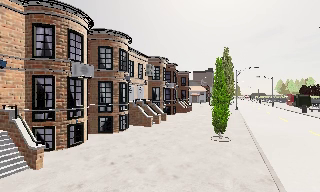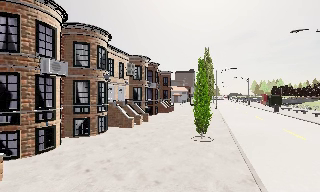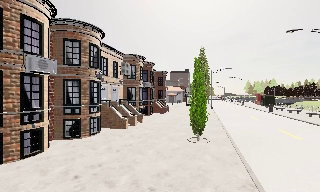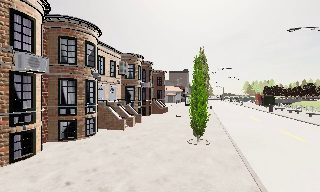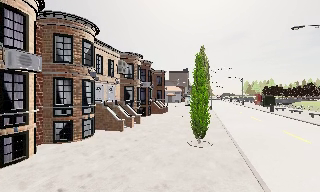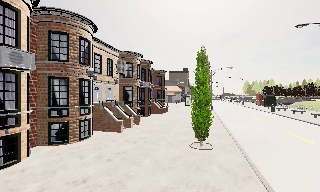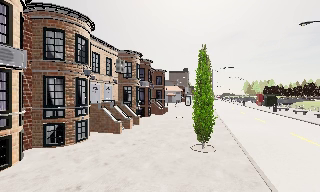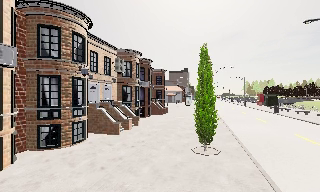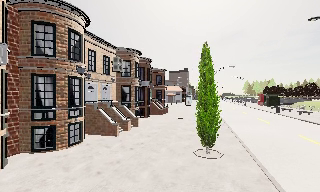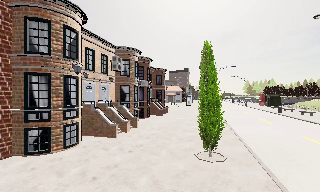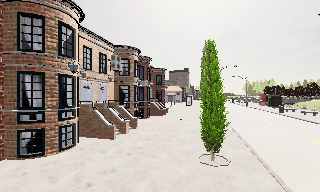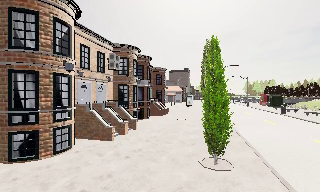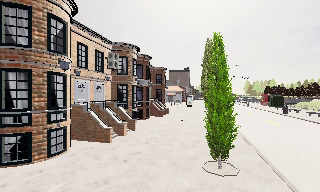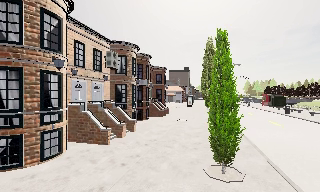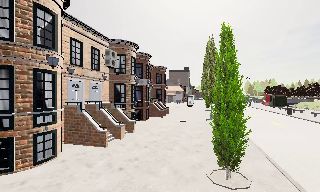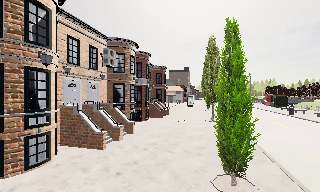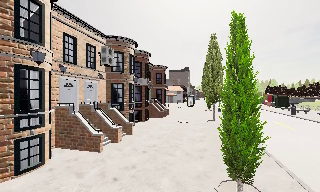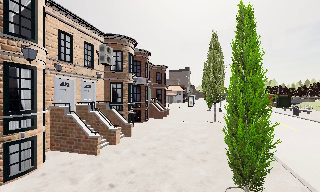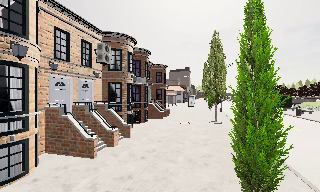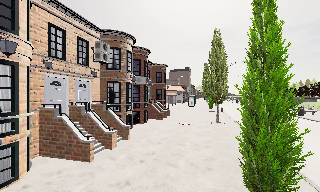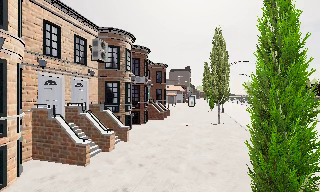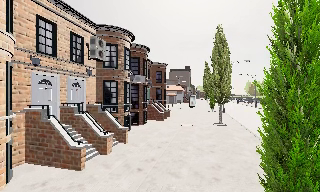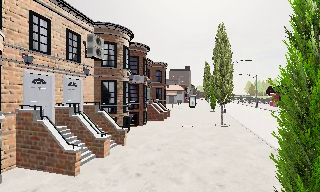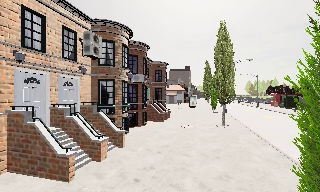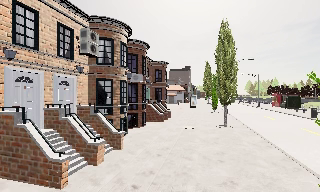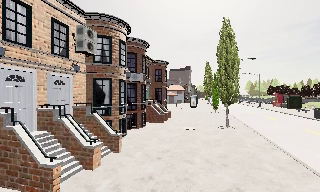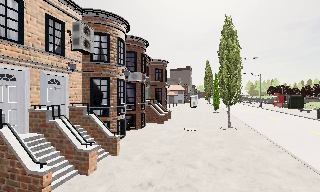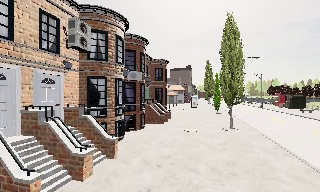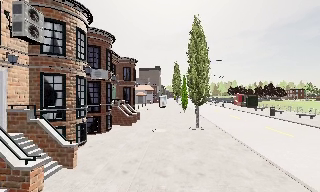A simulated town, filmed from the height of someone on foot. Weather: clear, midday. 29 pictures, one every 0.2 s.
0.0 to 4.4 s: The camera travels forward, about 8 m, so what stands in front looms larger.
4.4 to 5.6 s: The camera pans to its right, which is clockwise from overhead, by about 10 degrees. It travels forward, about 2 m, so what stands in front looms larger.
The film runs forward here.
